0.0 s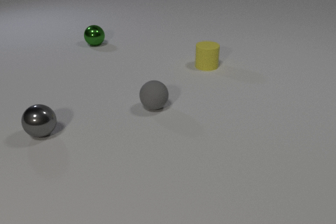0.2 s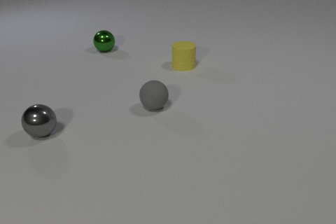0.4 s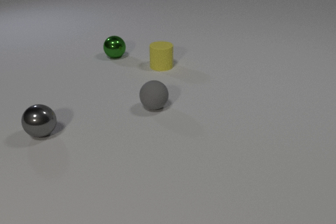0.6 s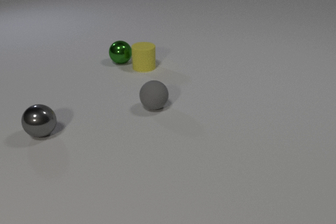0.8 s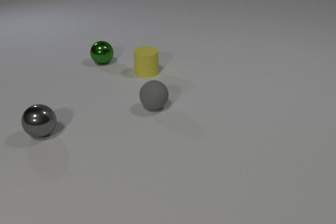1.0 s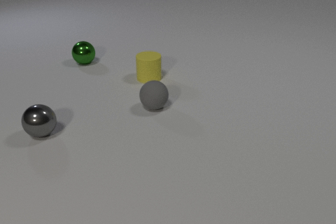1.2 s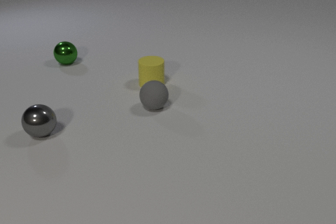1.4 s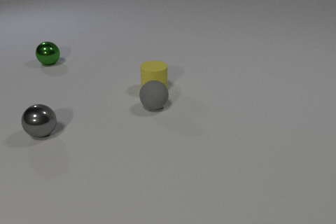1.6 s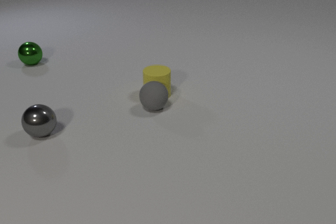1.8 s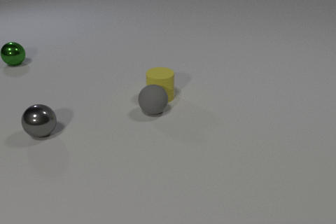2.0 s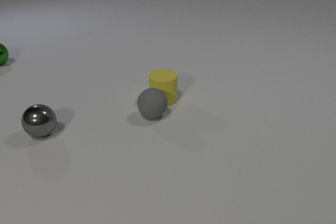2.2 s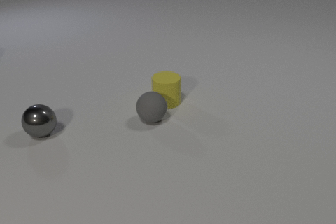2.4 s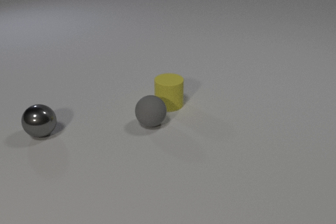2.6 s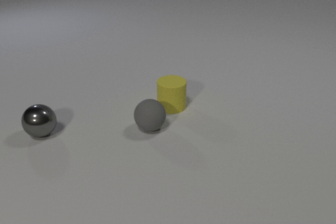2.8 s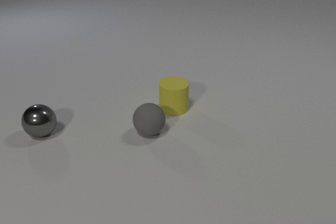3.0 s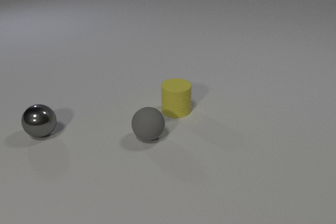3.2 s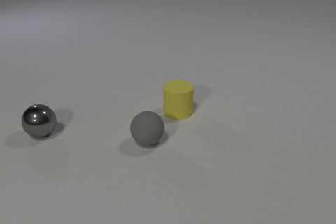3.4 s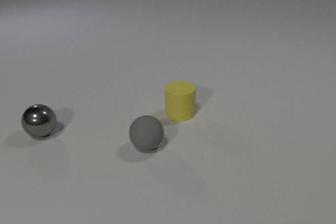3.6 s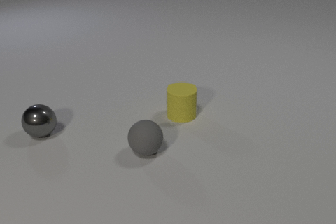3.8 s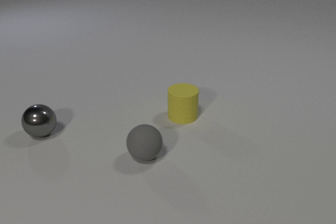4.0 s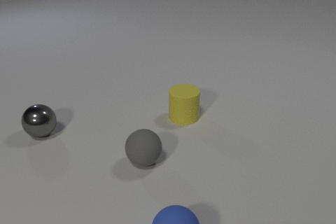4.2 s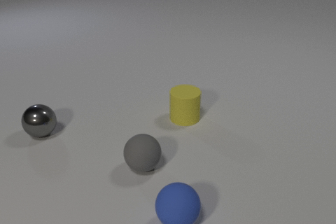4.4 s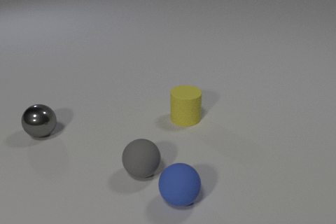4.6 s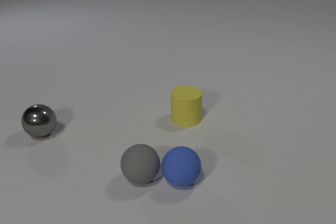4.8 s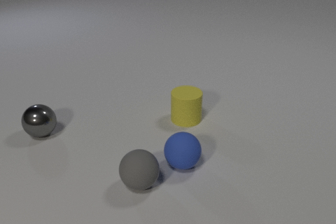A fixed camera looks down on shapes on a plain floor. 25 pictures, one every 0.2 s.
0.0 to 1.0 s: The green metal sphere rolls toward the camera. The yellow rubber cylinder slides to the left and toward the camera. The green metal sphere and the yellow rubber cylinder collide.
1.0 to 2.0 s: The green metal sphere rolls to the left. The yellow rubber cylinder slides toward the camera. The gray rubber sphere rolls toward the camera. The yellow rubber cylinder and the gray rubber sphere collide.
2.0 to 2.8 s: The green metal sphere rolls to the left, leaves at the left edge. The yellow rubber cylinder slides toward the camera and to the right. The gray rubber sphere rolls toward the camera.
2.8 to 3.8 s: The yellow rubber cylinder slides toward the camera and to the right. The gray rubber sphere rolls toward the camera.
3.8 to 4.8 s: The gray rubber sphere rolls toward the camera. The blue rubber sphere comes in at the bottom edge, rolls away from the camera.
How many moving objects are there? 4.
Are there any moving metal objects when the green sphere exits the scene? no.
What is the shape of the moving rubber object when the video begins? cylinder.
